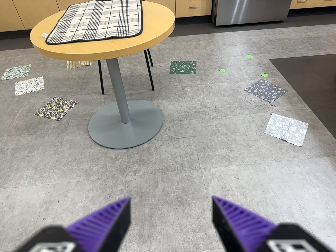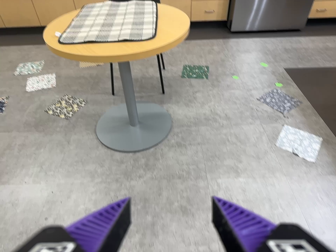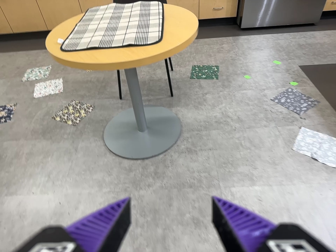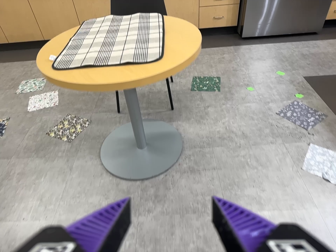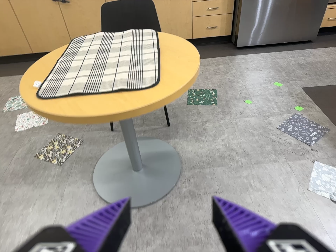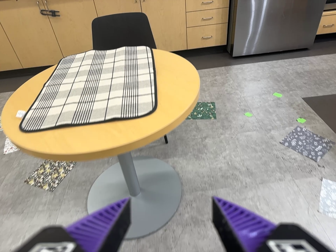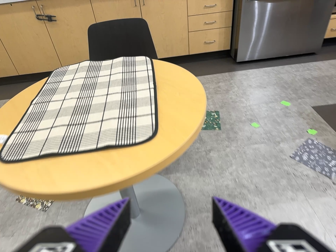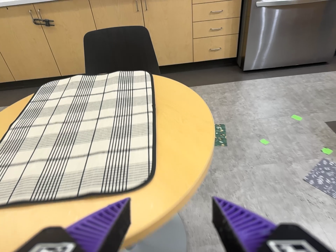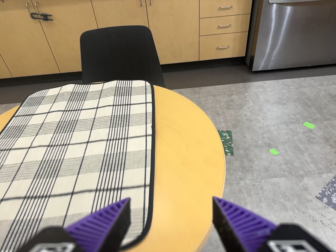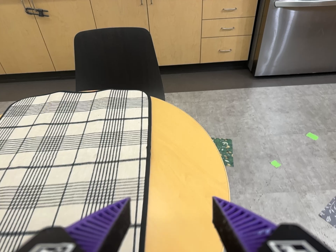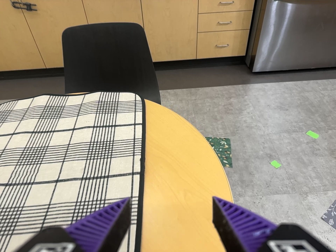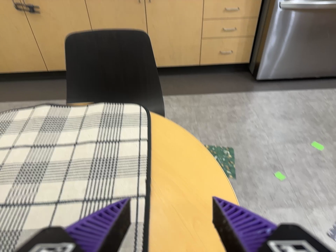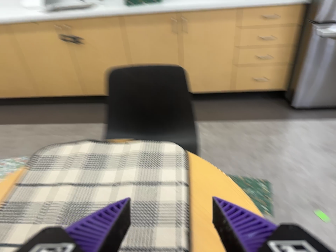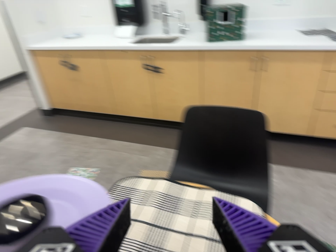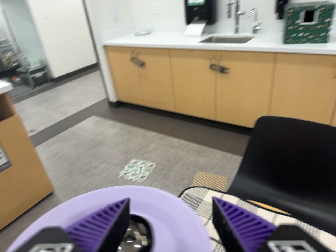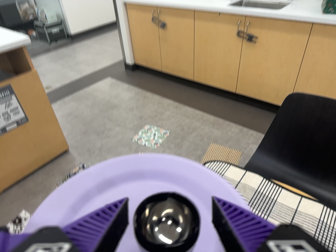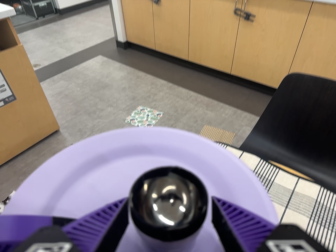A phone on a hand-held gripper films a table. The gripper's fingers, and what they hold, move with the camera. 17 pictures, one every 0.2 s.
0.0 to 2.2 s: The camera travels forward and toward the top of its view, about 110 cm, so what stands in front looms larger.
2.2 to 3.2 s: The camera swings to its left by about 35 degrees, and the scene slides to the right. It travels to its left and toward the top of its view, about 30 cm, so close, fixed things drift to the right. It rolls about its line of sight by about 20 degrees, and the scene rotates clockwise.
The film runs forward here.
